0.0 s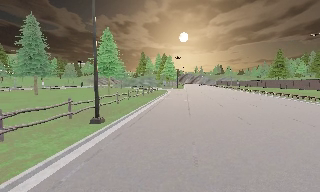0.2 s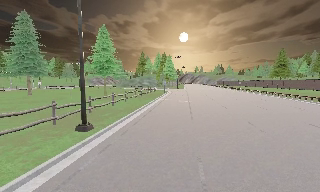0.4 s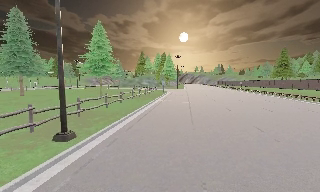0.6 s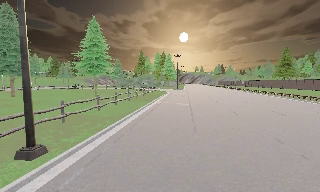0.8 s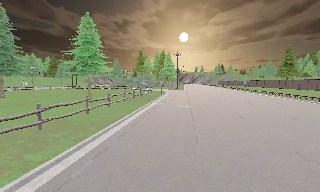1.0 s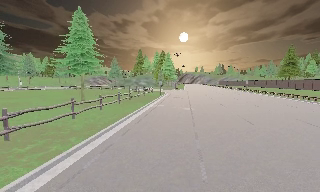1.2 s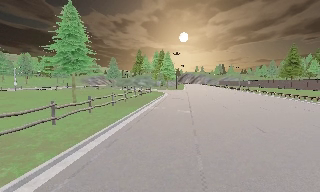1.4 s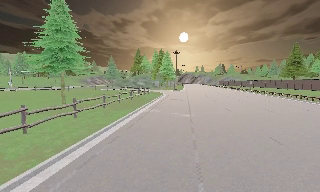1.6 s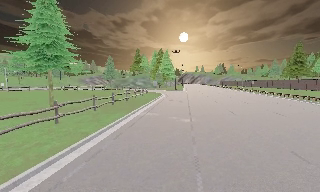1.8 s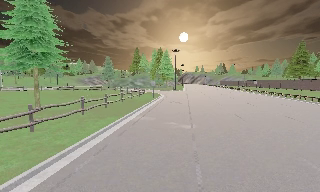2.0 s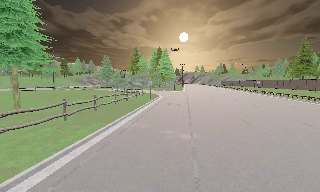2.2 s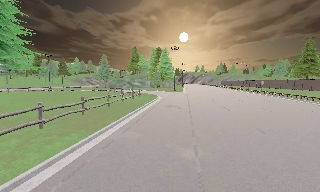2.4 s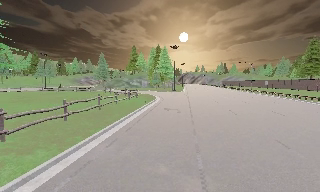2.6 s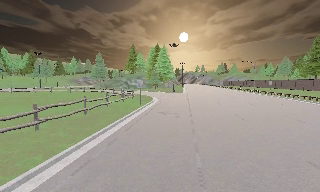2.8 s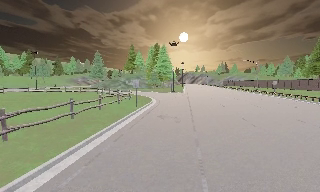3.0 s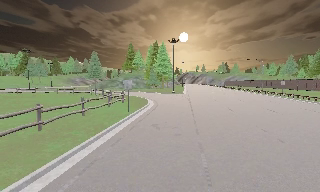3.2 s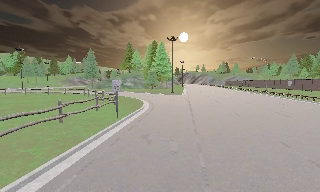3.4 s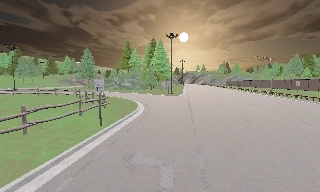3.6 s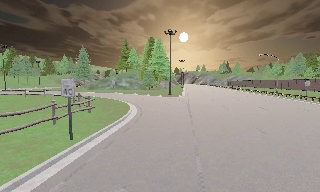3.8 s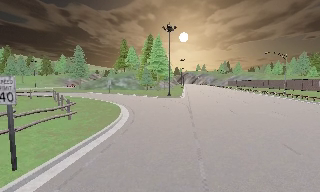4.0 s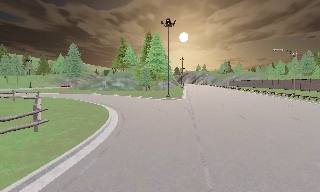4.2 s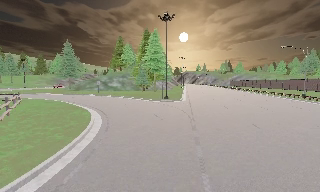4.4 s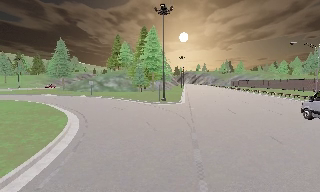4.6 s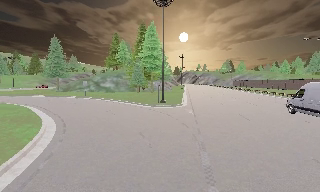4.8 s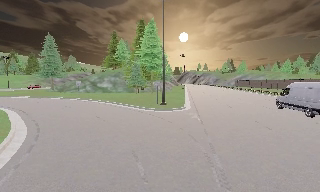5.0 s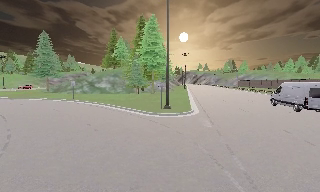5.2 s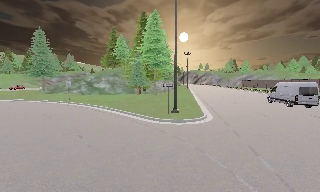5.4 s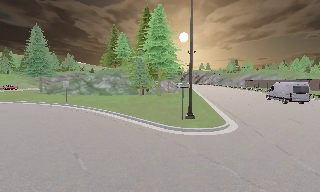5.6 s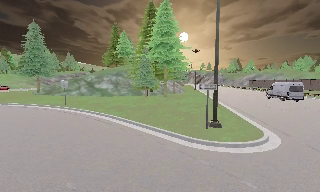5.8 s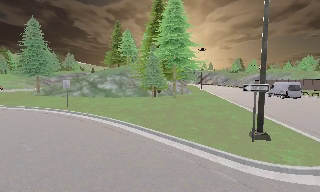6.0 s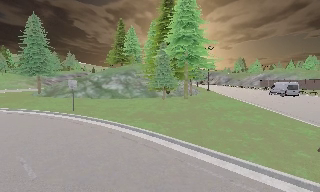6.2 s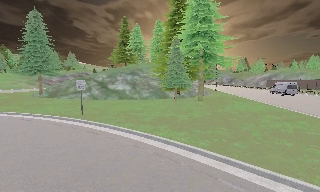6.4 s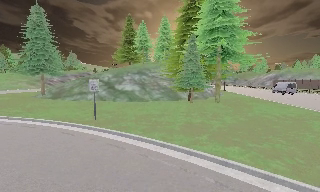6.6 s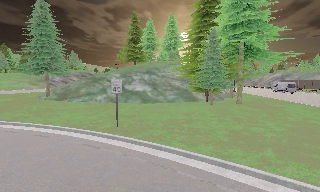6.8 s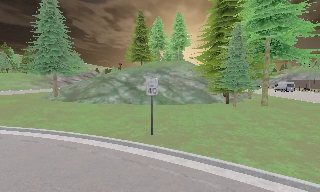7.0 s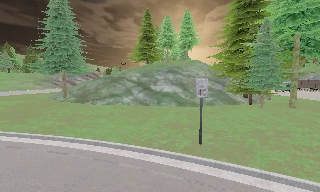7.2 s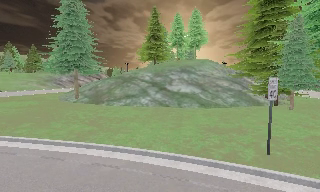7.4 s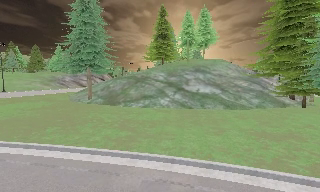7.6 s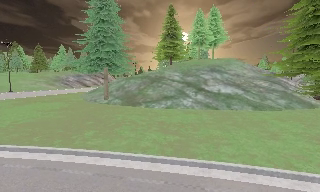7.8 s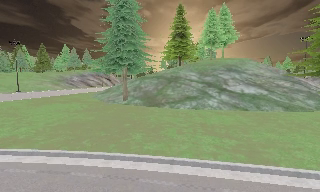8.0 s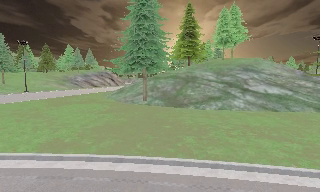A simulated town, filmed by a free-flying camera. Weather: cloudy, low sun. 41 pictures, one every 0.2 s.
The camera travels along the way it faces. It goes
forward.
0.0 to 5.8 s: The camera travels forward, about 55 m, so what stands in front looms larger.
5.8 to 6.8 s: The camera travels to its left and forward, about 12 m, so close, fixed things drift to the right.
6.8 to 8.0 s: The camera travels to its left, about 13 m, so close, fixed things drift to the right.
The film runs forward here.
